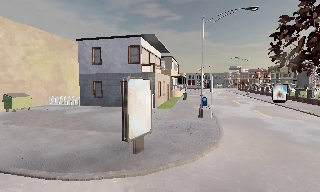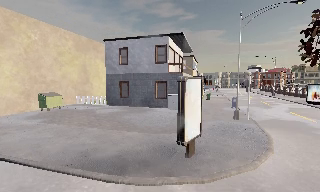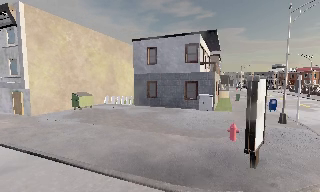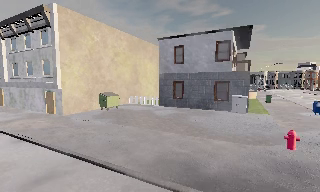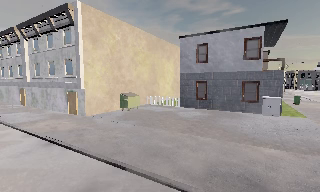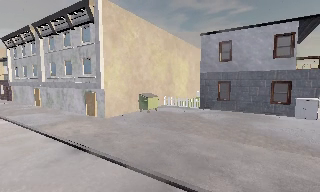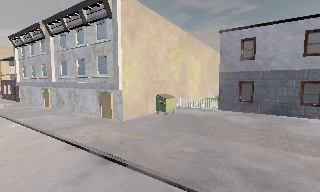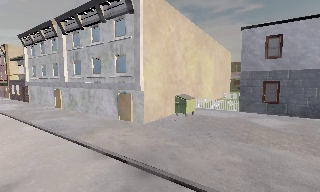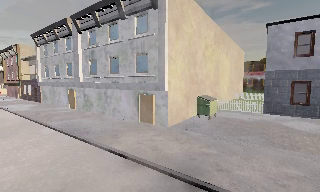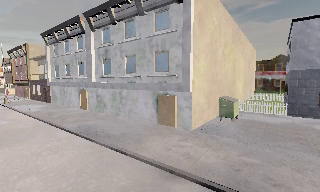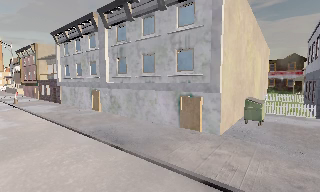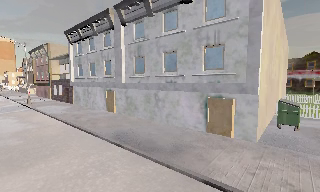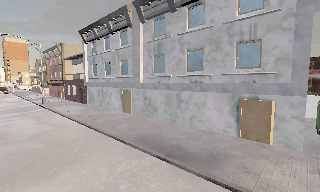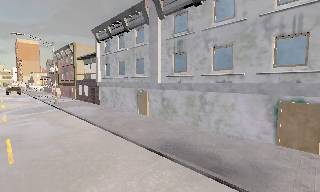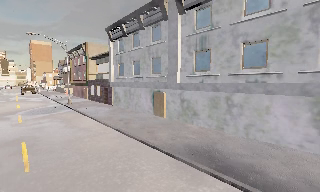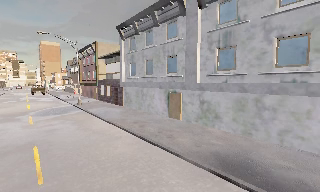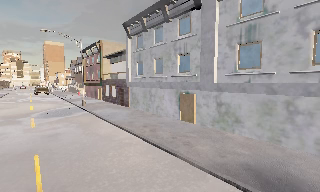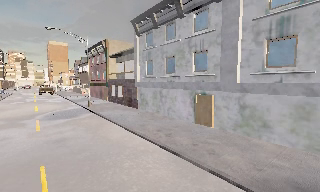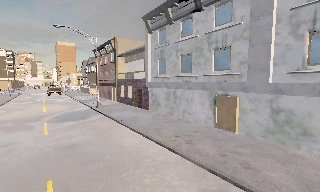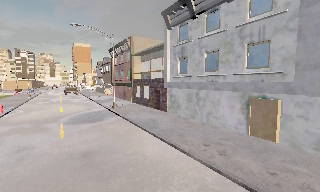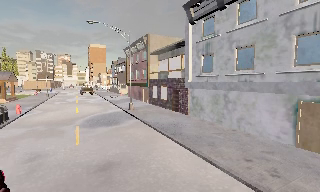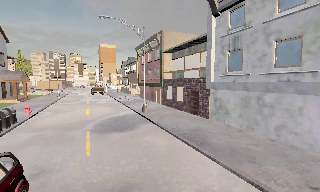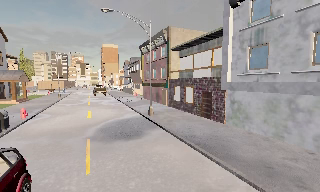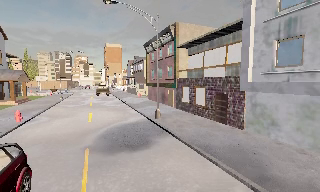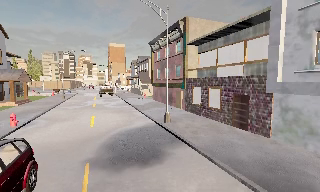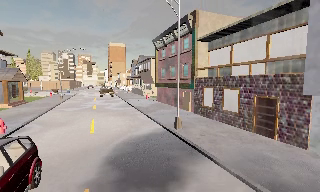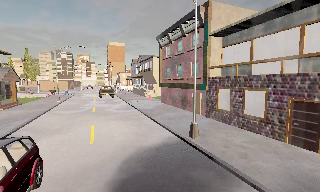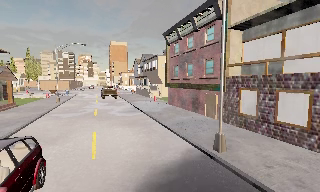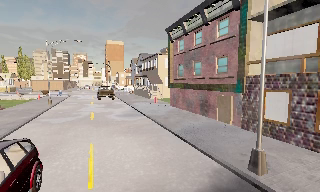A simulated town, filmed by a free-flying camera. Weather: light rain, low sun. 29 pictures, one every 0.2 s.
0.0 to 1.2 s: The camera pans to its left, which is counterclockwise from overhead, by about 20 degrees. It travels to its left and forward, about 9 m, so close, fixed things drift to the right.
1.2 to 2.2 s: The camera travels to its left and forward, about 7 m, so close, fixed things drift to the right.
2.2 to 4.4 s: The camera swings to its left by about 25 degrees, and the scene slides to the right. It travels forward and to its left, about 13 m, so what stands in front looms larger.
4.4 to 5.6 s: The camera travels forward and to its left, about 9 m, so what stands in front looms larger.
The film runs backward here.
